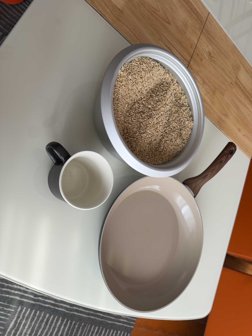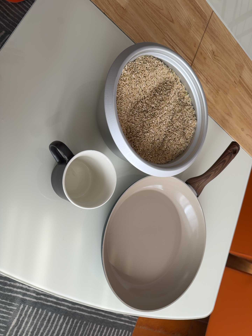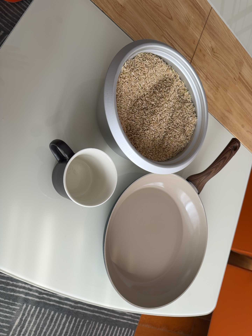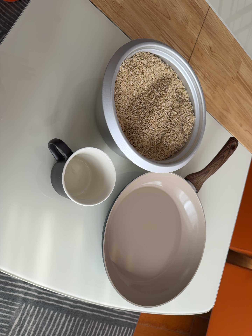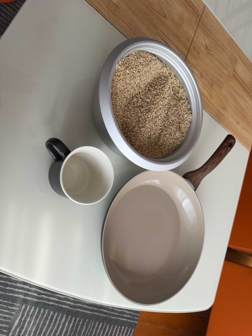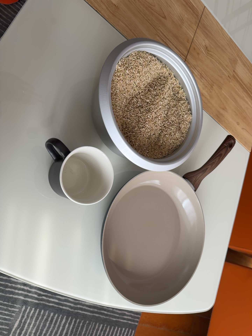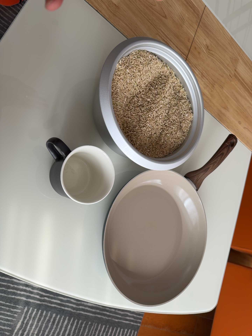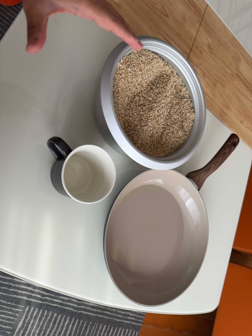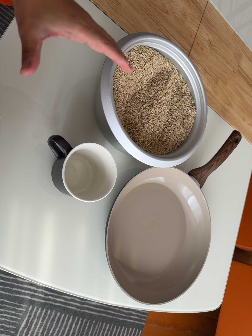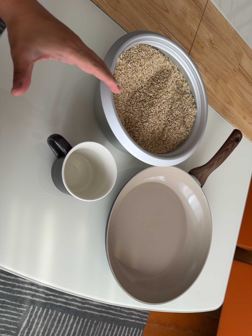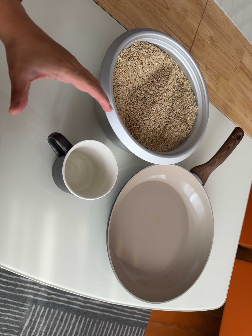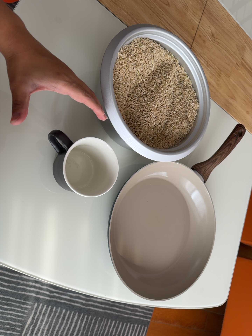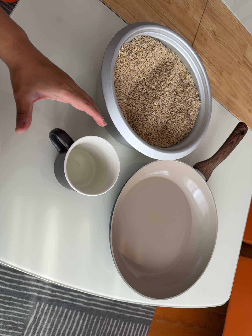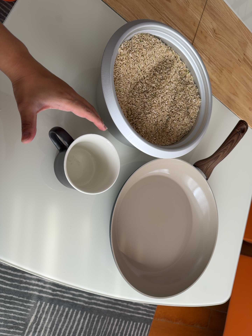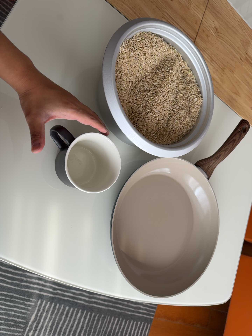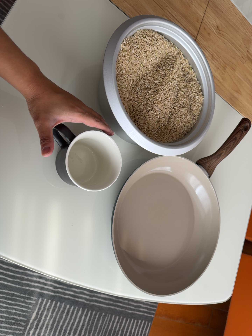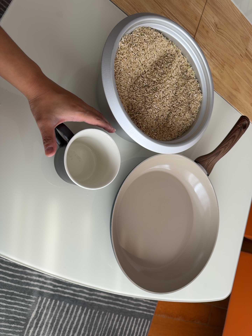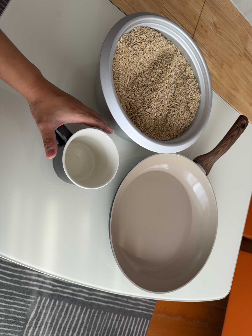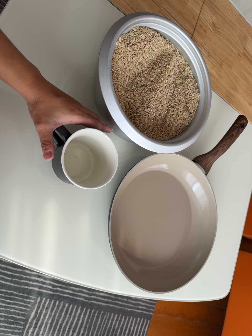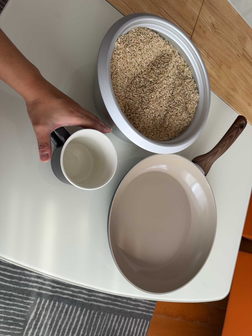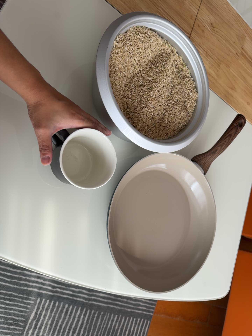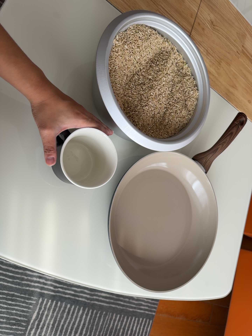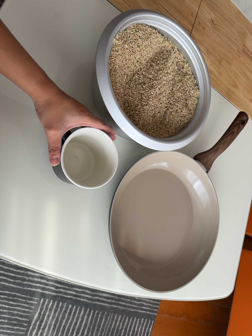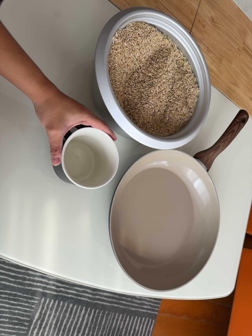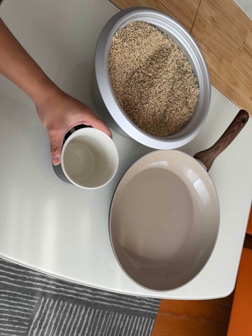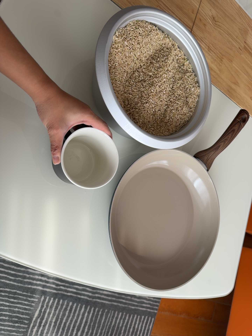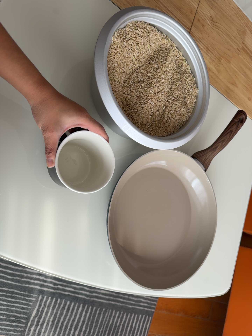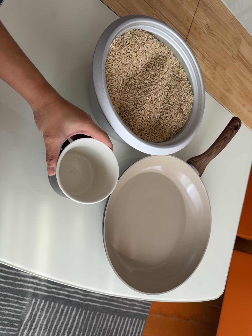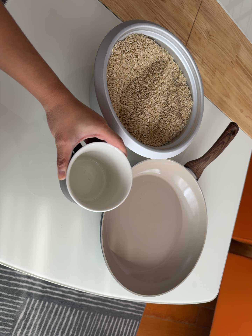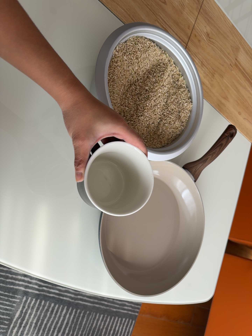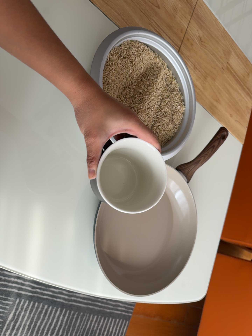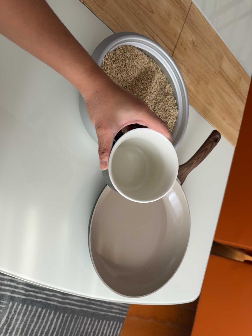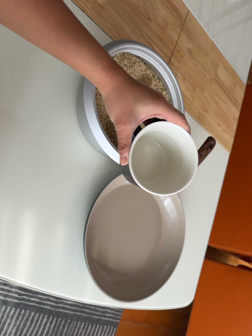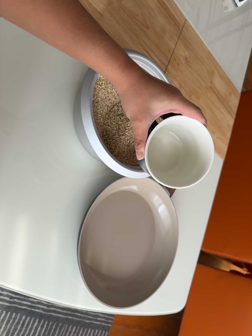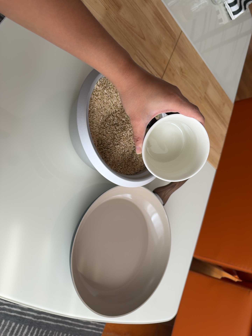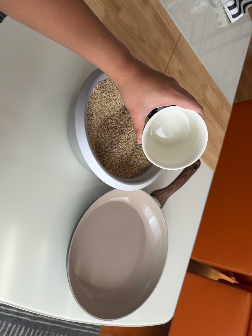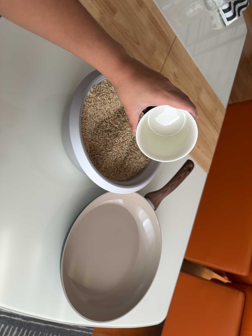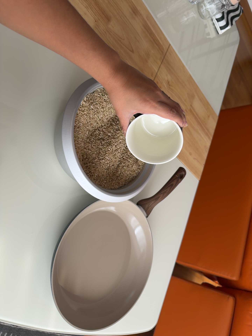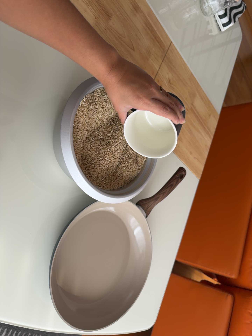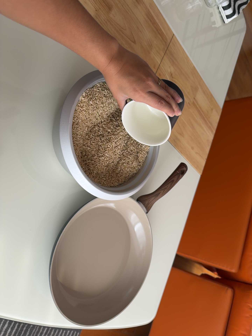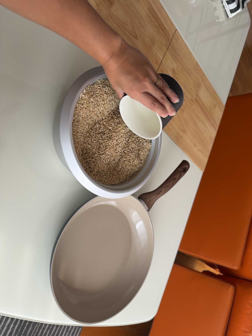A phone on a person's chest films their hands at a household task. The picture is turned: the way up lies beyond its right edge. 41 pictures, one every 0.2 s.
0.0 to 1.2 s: The camera shifts only a little, or ends up much as it began.
1.2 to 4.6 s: The camera shifts only a little, or ends up much as it began.
4.6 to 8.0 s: The scene slides to the left, as the camera pans about 10 degrees to its right. It travels toward the top of its view, about 9 cm, so close, fixed things drift downward. It rolls about its line of sight by about 10 degrees, and the scene rotates clockwise.
The film runs forward here.
